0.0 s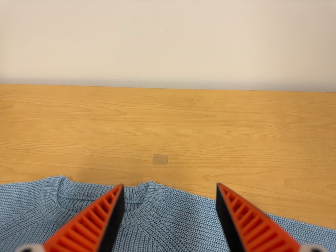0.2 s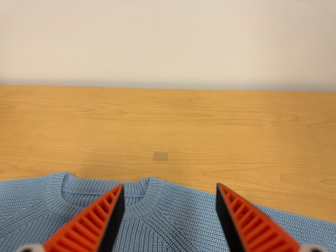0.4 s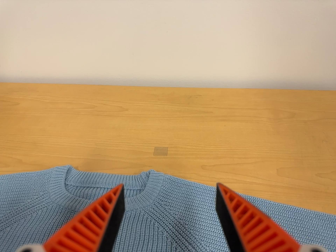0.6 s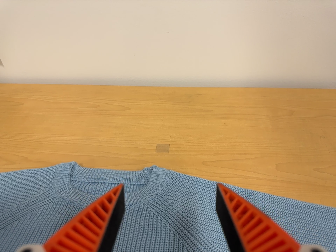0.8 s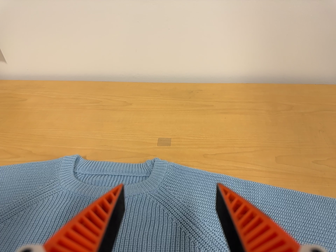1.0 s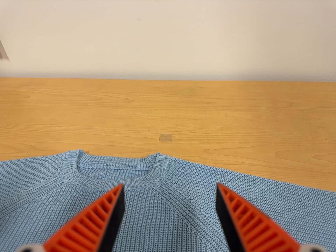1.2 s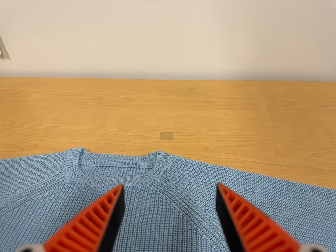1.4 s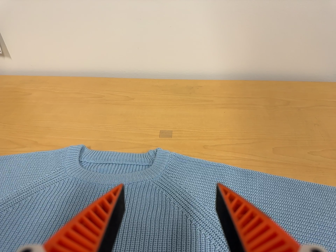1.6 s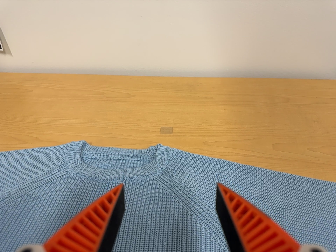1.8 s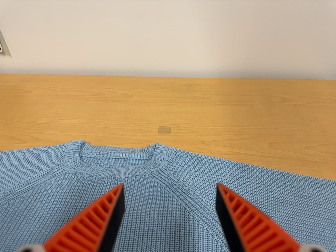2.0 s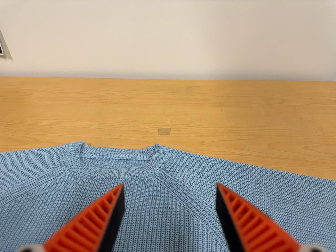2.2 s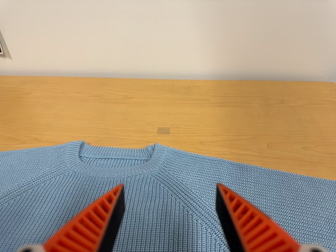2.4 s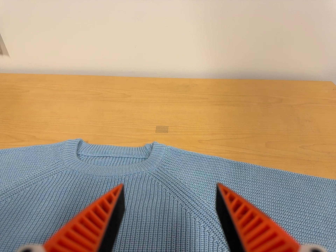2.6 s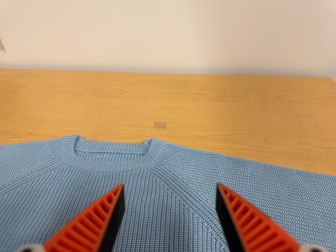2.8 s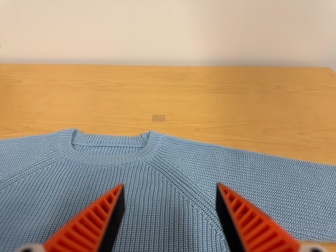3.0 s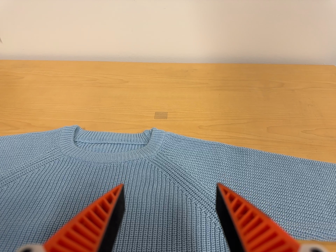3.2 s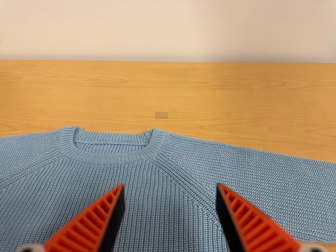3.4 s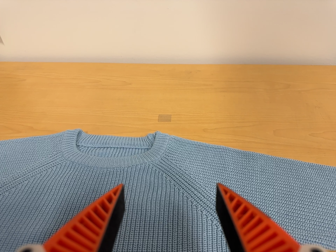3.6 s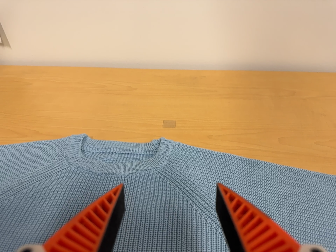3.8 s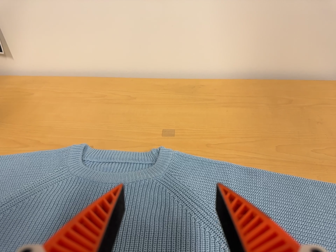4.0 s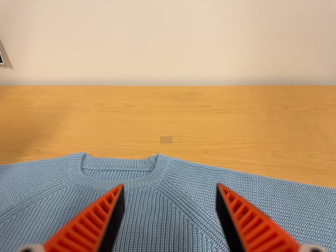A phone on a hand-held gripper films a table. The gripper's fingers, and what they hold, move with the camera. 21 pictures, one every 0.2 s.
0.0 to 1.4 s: The camera travels backward and toward the bottom of its view, about 9 cm, so what stands in front gets smaller.
1.4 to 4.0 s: The camera shifts only a little, or ends up much as it began.
The film runs forward here.
